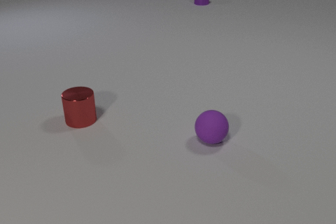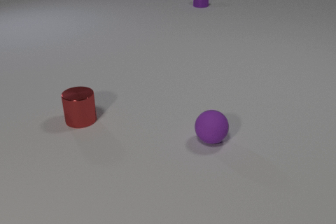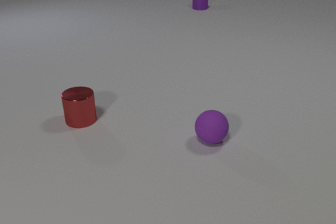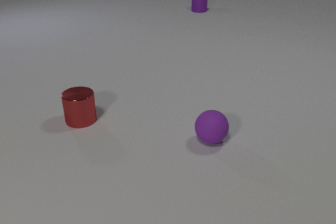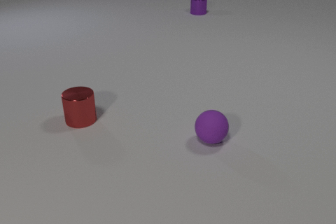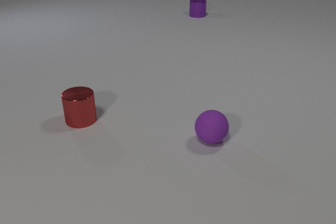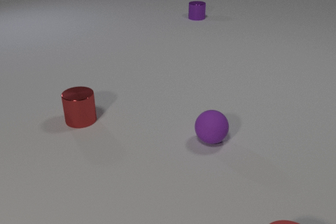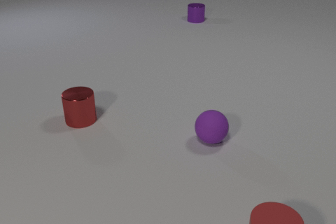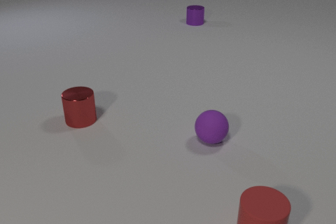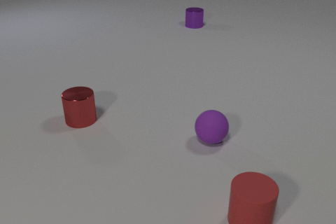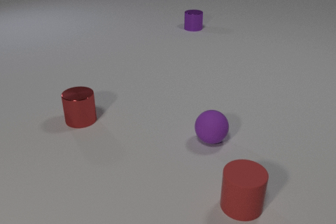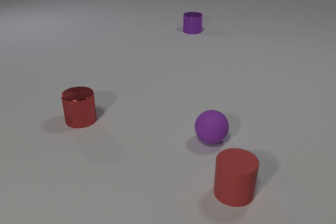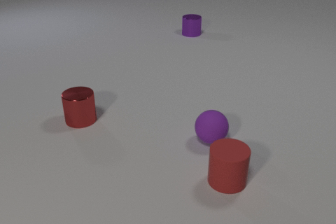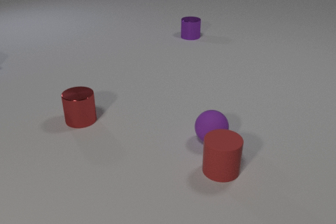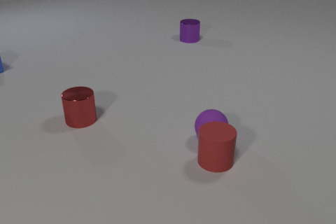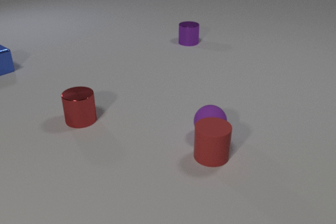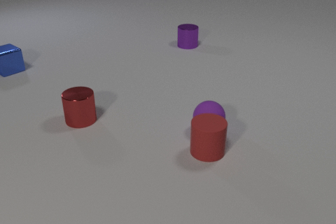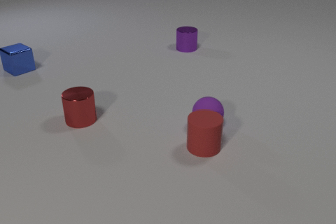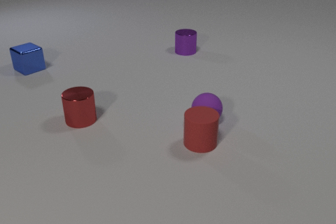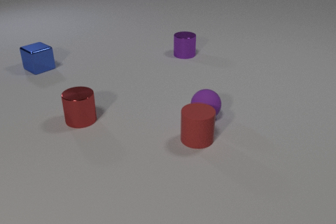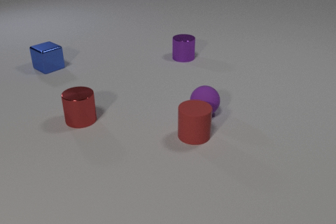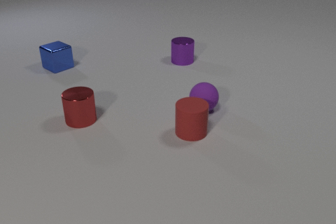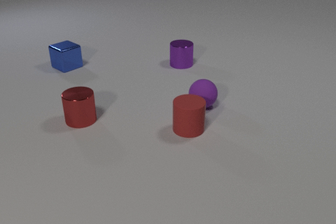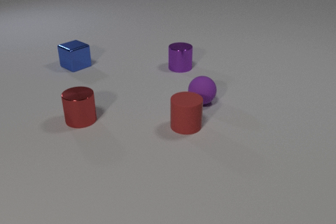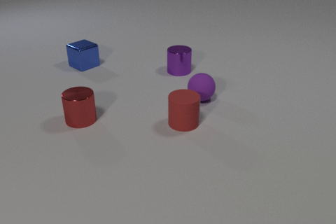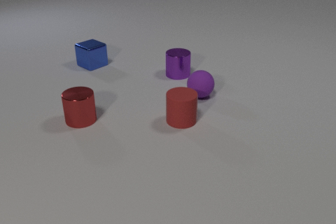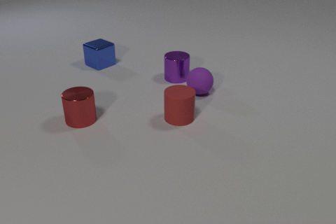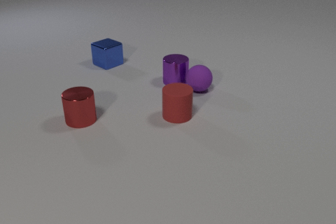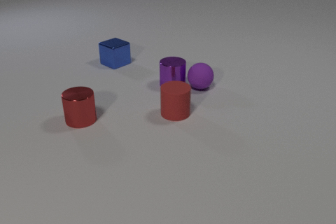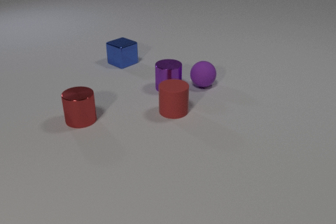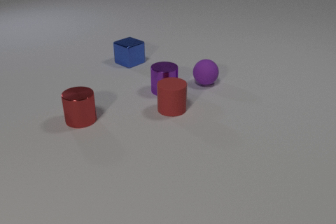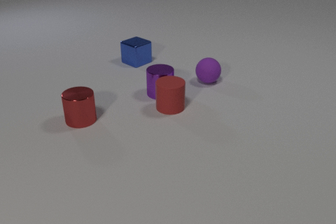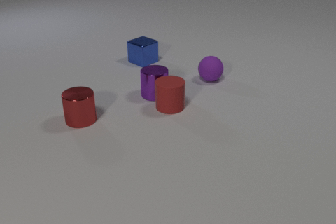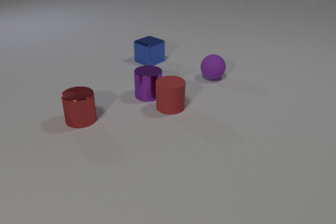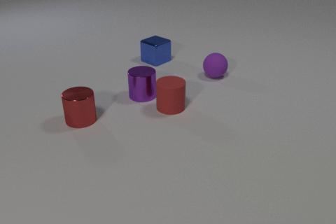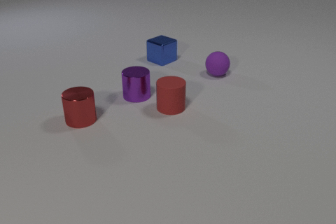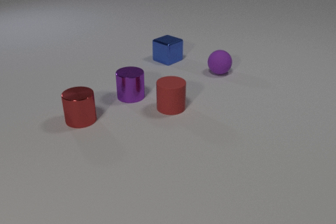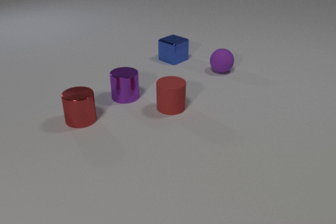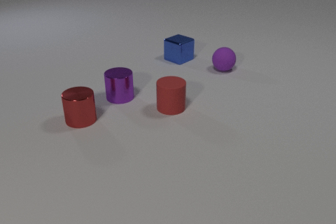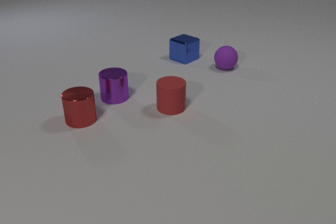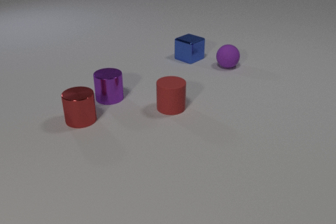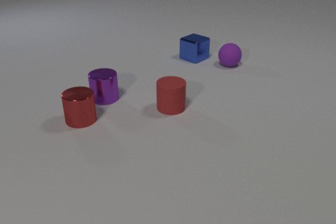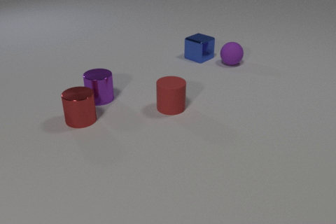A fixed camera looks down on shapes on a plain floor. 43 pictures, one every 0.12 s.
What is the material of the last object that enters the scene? metal.
What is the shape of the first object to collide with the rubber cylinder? sphere.
How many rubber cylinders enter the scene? 1.
0.00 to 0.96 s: The red rubber cylinder comes in at the bottom edge, slides away from the camera and to the left. The purple metal cylinder slides toward the camera.
0.96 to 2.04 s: The red rubber cylinder slides away from the camera and to the left. The purple rubber sphere rolls away from the camera. The purple metal cylinder slides toward the camera. The blue metal cube comes in at the left edge, slides to the right. The red rubber cylinder and the purple rubber sphere collide.
2.04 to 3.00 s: The red rubber cylinder slides away from the camera and to the left. The purple rubber sphere rolls away from the camera. The purple metal cylinder slides toward the camera. The blue metal cube slides to the right.
3.00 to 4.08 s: The red rubber cylinder slides away from the camera and to the left. The purple rubber sphere rolls away from the camera. The purple metal cylinder slides toward the camera and to the left. The blue metal cube slides to the right. The purple rubber sphere and the purple metal cylinder collide. The red rubber cylinder and the purple metal cylinder collide.
4.08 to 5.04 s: The purple rubber sphere rolls away from the camera and to the right. The purple metal cylinder slides to the left. The blue metal cube slides to the right.
